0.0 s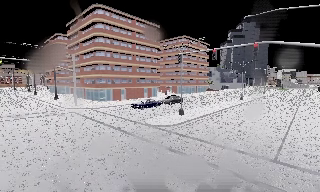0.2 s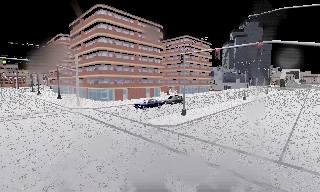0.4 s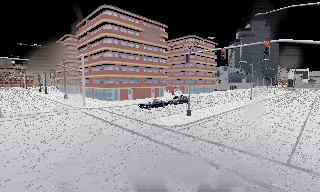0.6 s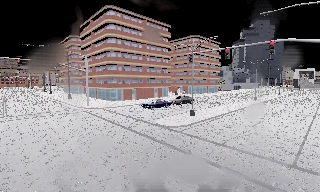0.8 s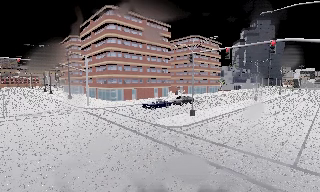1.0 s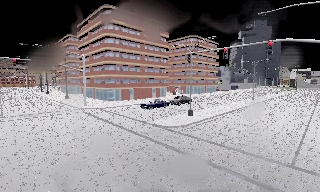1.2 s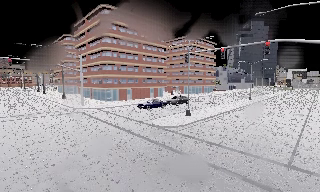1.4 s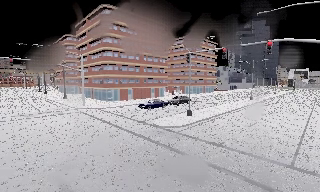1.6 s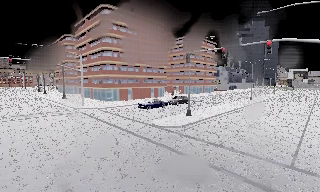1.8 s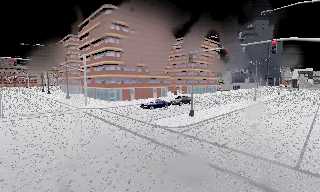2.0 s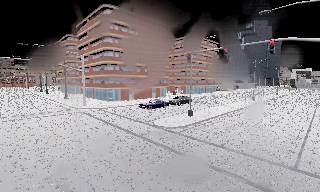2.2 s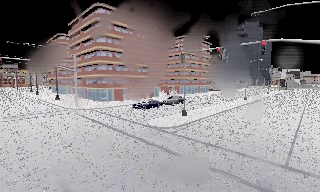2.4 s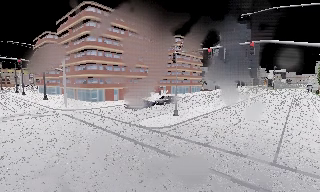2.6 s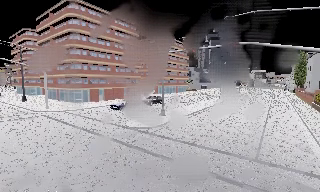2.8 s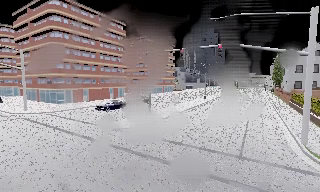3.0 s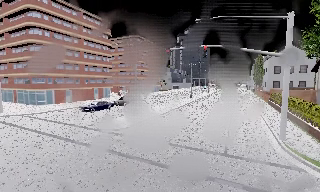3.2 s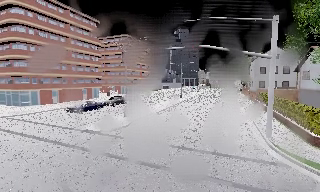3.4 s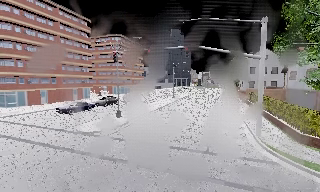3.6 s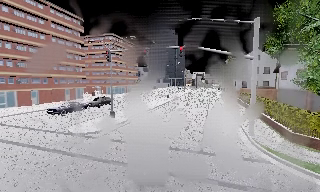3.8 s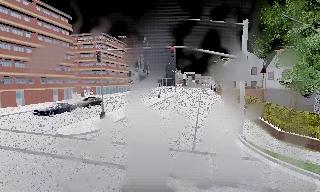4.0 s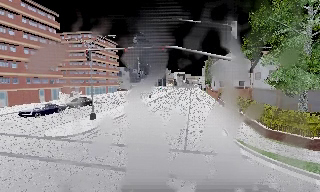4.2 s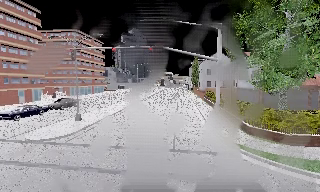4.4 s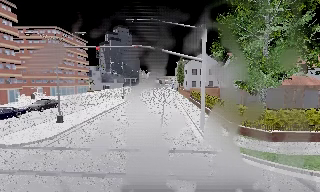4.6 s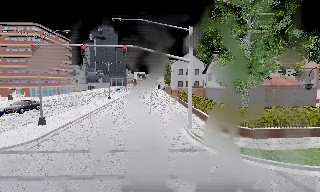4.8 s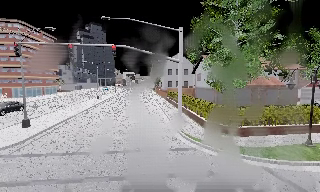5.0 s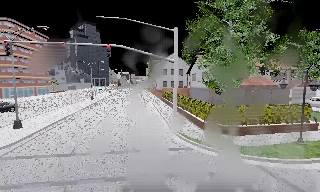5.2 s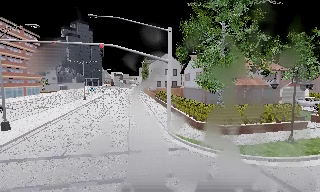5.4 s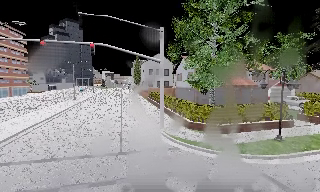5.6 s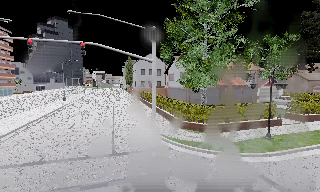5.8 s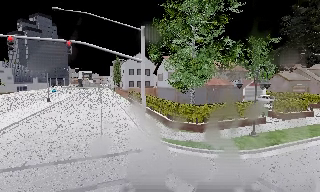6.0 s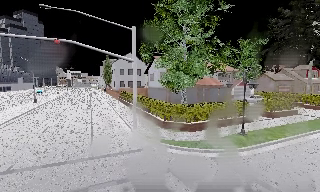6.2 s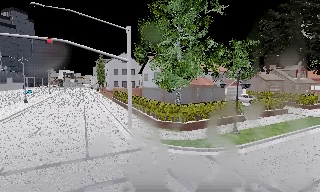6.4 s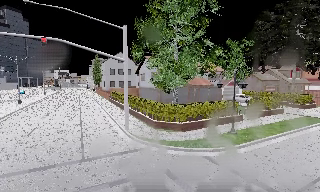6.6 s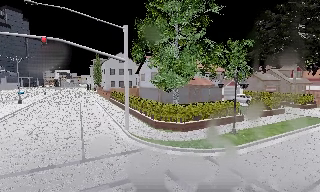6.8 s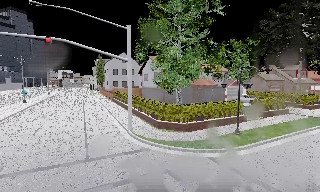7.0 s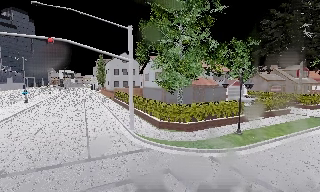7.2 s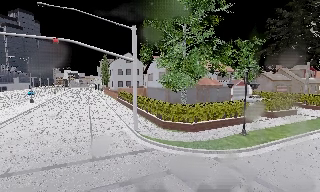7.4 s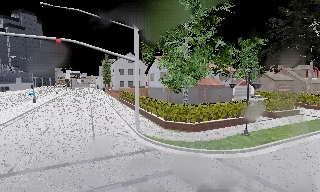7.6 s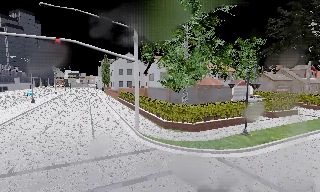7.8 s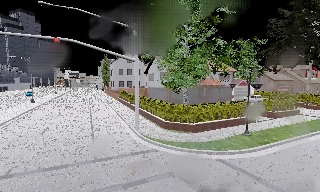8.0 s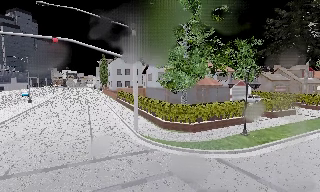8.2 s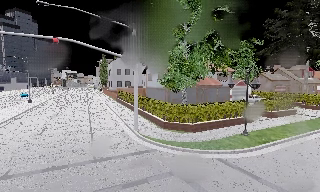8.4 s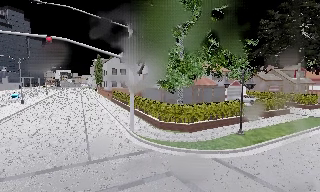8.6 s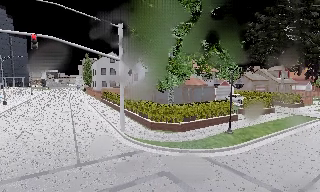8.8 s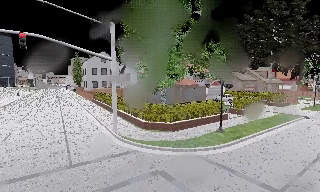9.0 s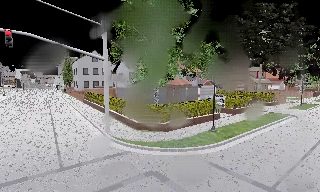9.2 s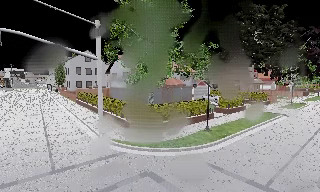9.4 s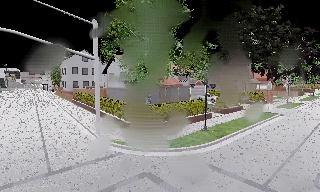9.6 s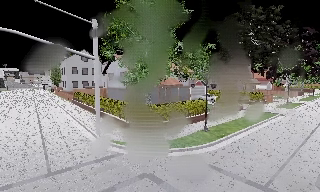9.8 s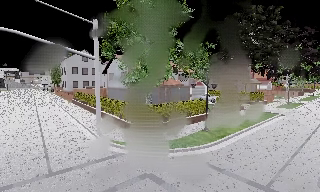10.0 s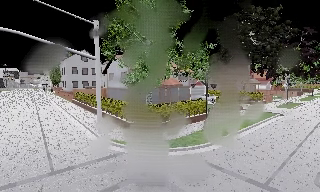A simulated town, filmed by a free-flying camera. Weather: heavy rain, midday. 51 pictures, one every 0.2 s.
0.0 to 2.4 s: The camera travels forward, about 0.5 m, so what stands in front looms larger.
2.4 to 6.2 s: The camera pans to its right, which is clockwise from overhead, by about 65 degrees. It travels to its left, about 0.5 m.
6.2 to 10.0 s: The camera swings to its right by about 15 degrees, and the scene slides to the left. It travels to its left, about 1 m.
The film runs forward here.
